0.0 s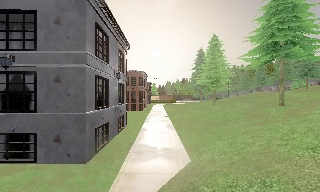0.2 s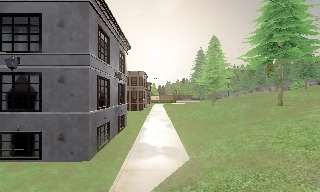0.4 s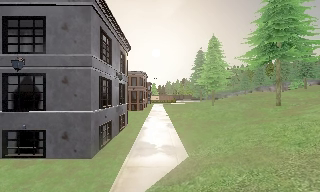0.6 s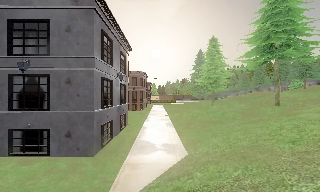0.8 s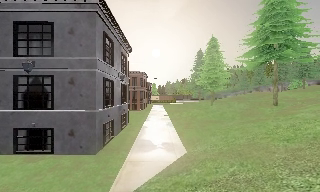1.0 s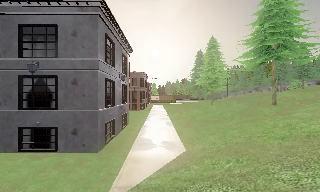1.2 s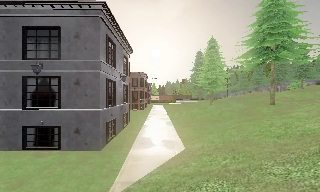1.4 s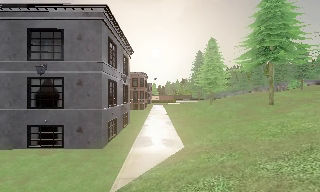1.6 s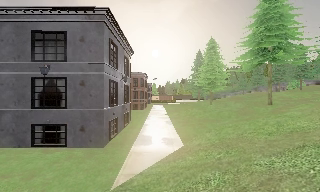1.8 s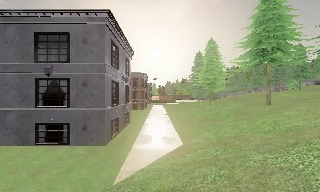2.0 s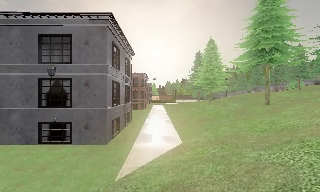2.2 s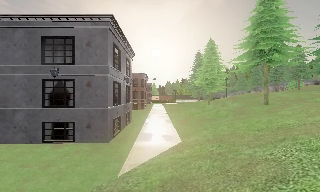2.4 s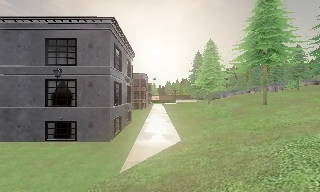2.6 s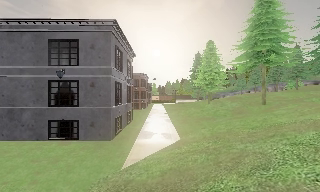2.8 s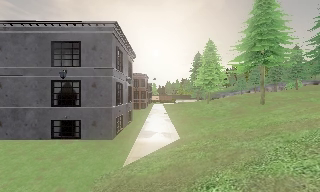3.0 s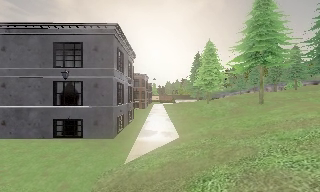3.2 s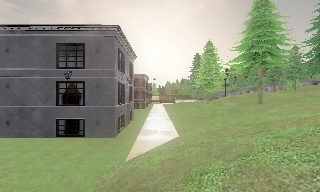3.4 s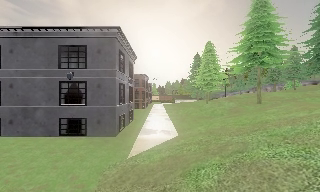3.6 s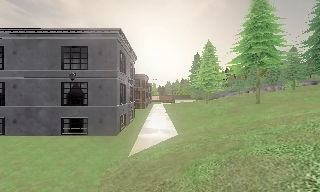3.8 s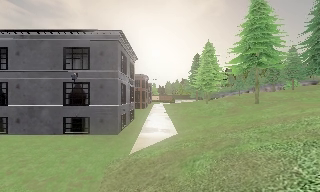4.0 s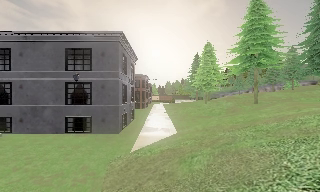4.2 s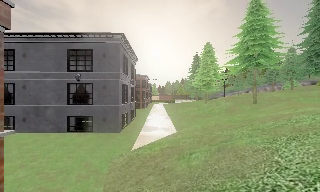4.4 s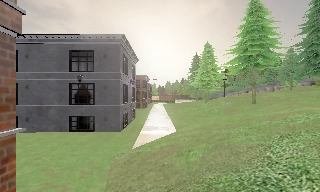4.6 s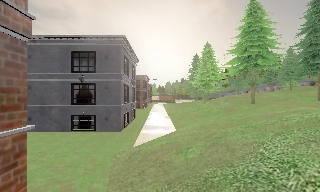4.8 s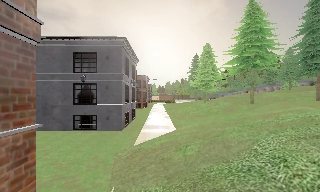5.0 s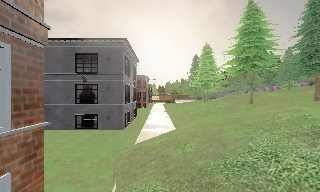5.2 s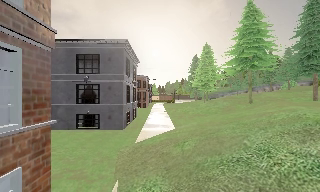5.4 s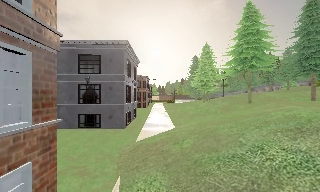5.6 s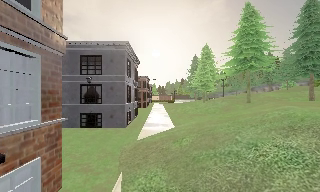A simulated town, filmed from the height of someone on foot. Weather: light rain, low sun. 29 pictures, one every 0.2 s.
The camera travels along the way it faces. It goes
backward.
0.0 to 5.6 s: The camera travels backward, about 7 m, so what stands in front gets smaller.
The film runs backward here.
